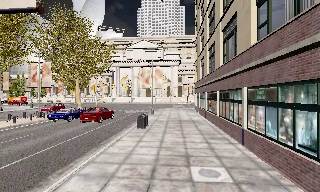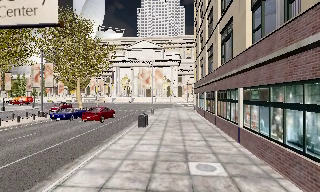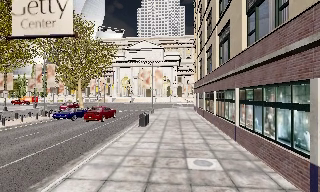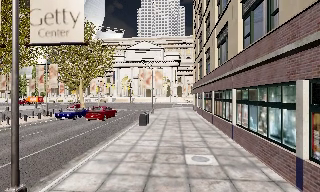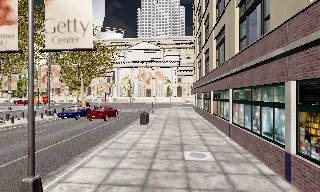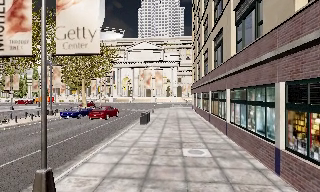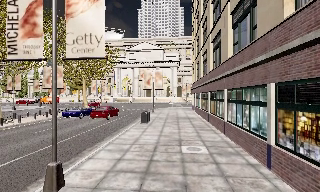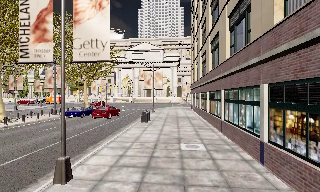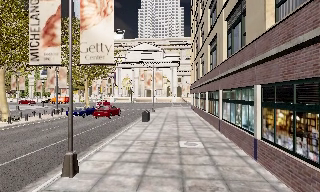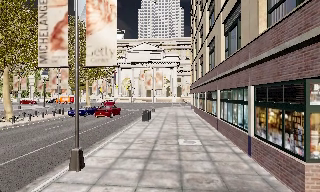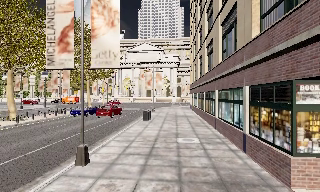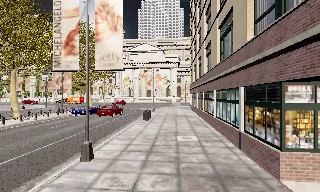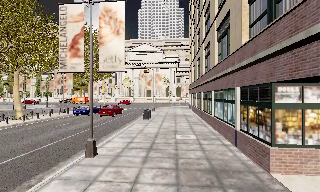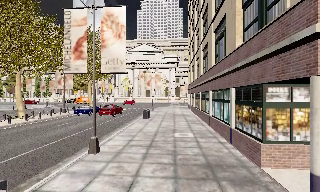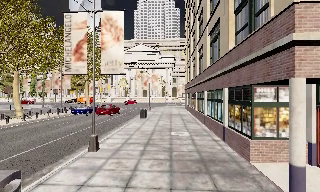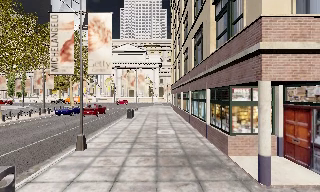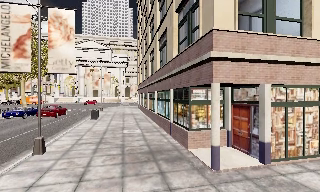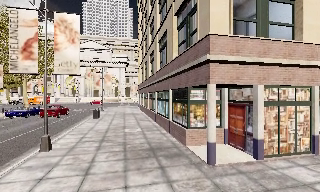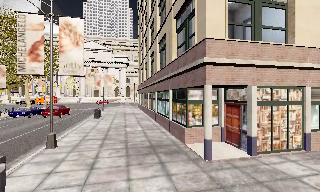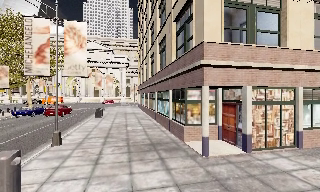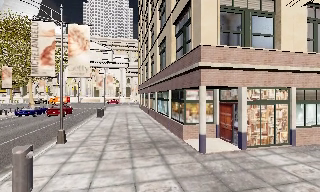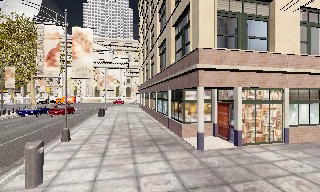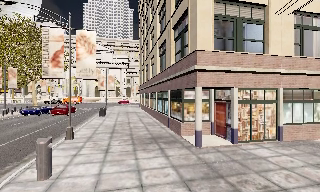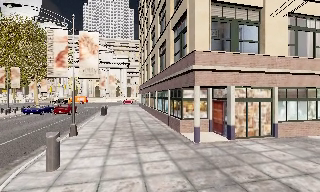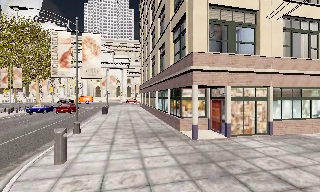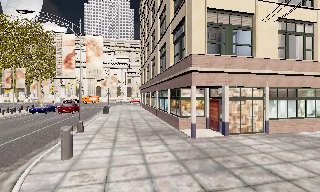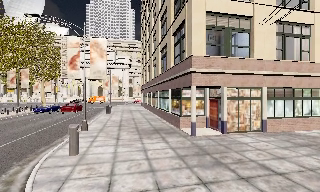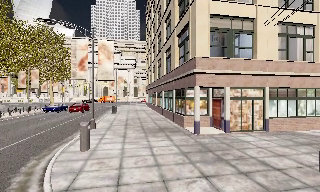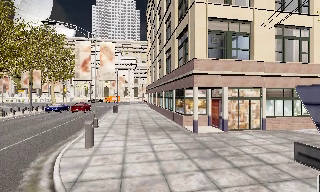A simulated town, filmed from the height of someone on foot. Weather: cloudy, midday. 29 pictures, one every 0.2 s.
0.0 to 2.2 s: The camera travels backward, about 4.5 m, so what stands in front gets smaller.
2.2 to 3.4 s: The camera swings to its right by about 20 degrees, and the scene slides to the left. It travels backward, about 2.5 m, so what stands in front gets smaller.
3.4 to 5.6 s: The camera travels backward, about 4.5 m, so what stands in front gets smaller.
The film runs backward here.
